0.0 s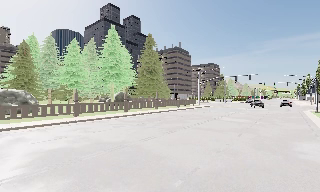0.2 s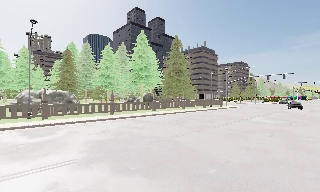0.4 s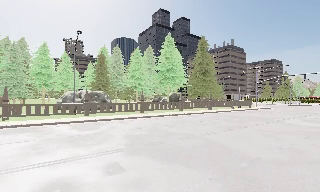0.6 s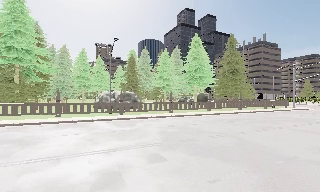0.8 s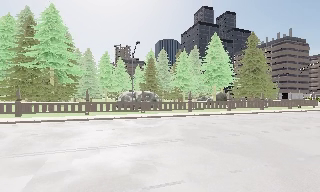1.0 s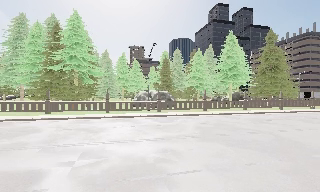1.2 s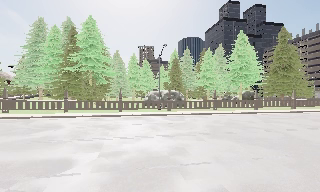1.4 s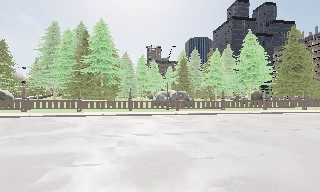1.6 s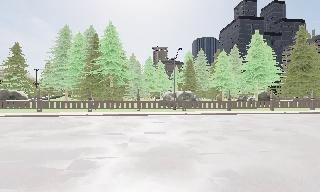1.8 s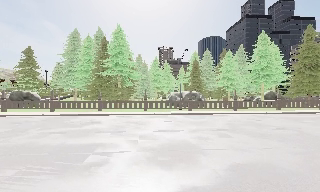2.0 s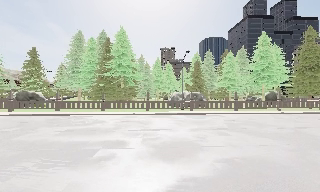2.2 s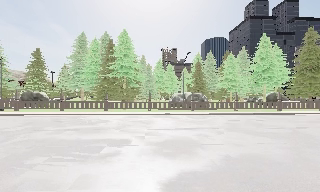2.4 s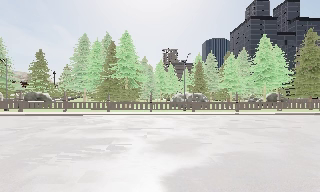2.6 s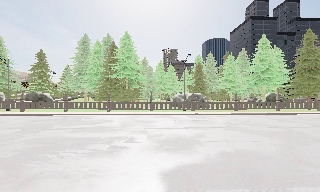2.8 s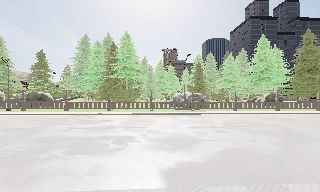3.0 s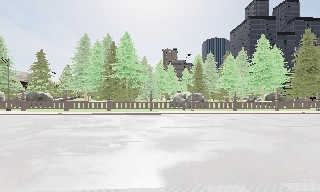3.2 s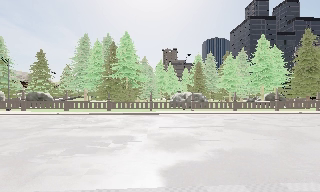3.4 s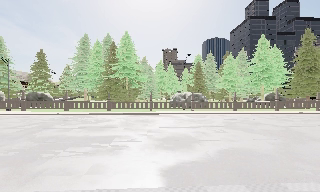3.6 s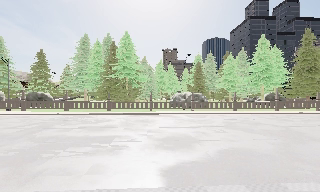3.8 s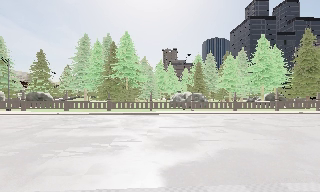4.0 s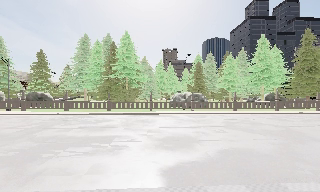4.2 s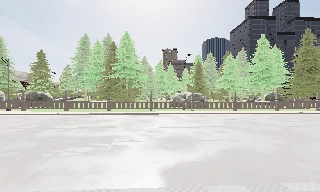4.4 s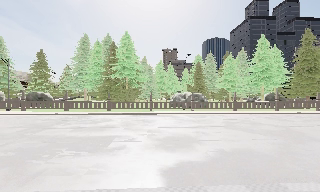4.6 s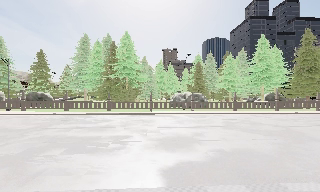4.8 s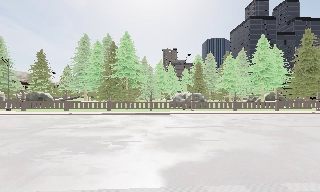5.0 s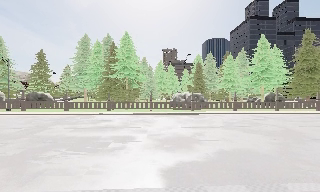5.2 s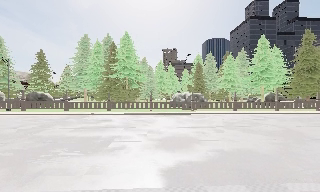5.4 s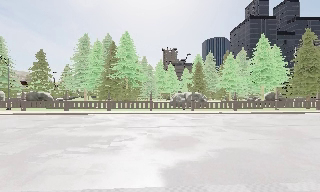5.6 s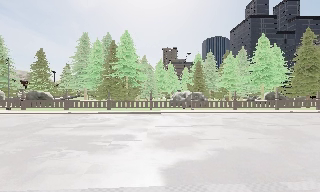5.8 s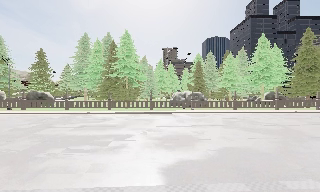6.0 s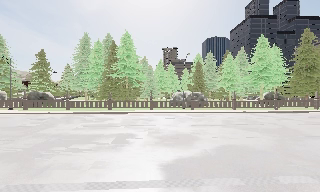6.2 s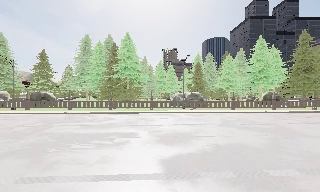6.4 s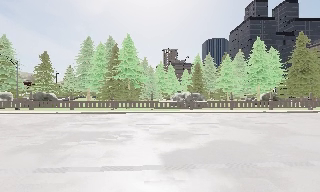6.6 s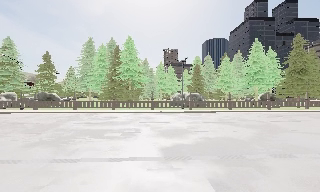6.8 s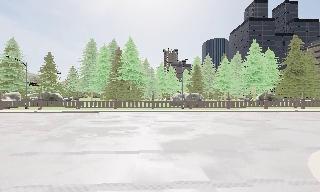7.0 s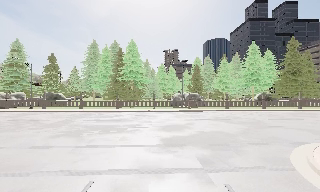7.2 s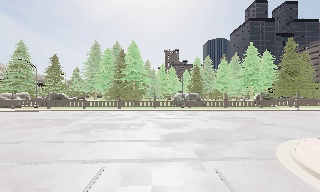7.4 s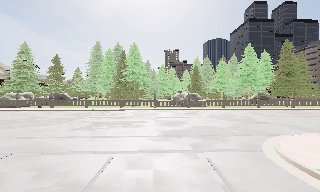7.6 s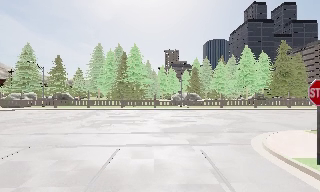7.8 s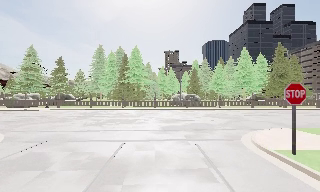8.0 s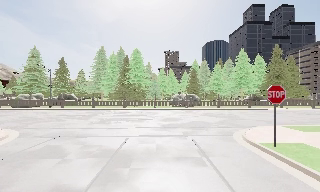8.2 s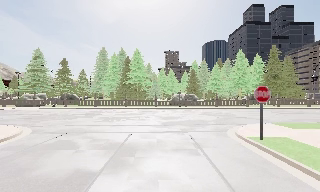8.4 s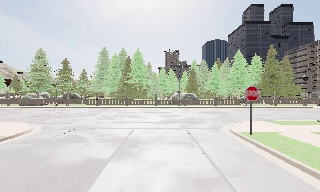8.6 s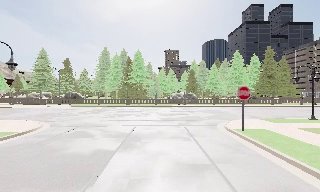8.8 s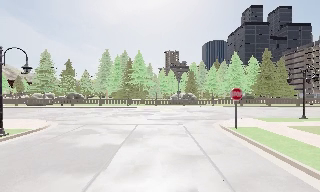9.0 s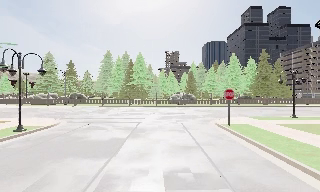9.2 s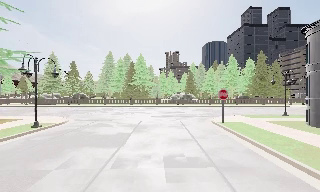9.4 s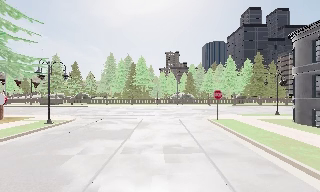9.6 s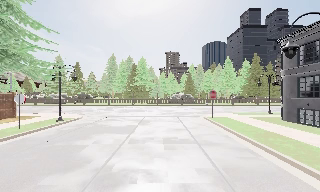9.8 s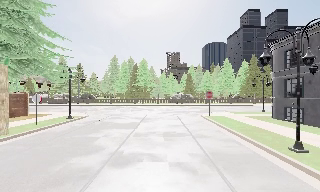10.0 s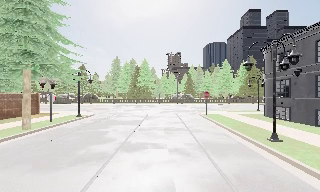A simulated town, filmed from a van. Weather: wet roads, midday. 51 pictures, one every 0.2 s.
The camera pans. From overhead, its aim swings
counterclockwise.
The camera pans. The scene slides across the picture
to the right.
0.0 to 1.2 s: The camera pans to its left, which is counterclockwise from overhead, by about 40 degrees. It travels backward and to its left, about 5 m.
1.2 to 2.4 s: The camera travels backward, about 3 m, so what stands in front gets smaller.
2.4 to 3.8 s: The camera shifts only a little, or ends up much as it began.
3.8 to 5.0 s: The camera keeps its place and its aim.
5.0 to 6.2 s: The camera travels backward, about 0.5 m, so what stands in front gets smaller. It gains speed.
6.2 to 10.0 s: The camera travels backward, about 18 m, so what stands in front gets smaller. It gains speed.
The film runs backward here.
